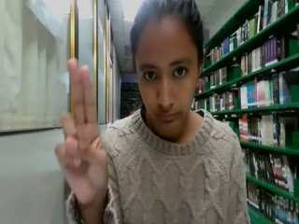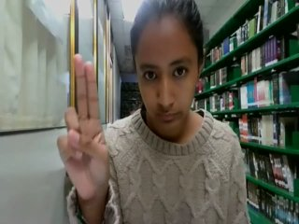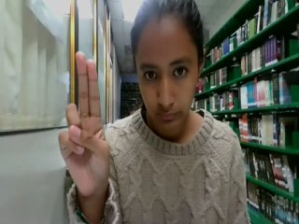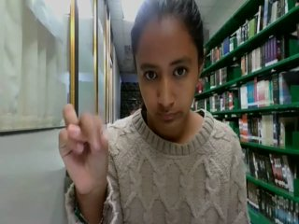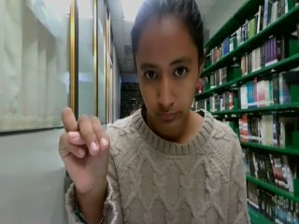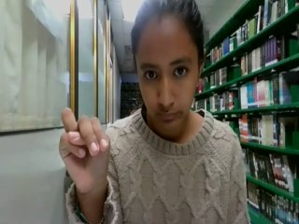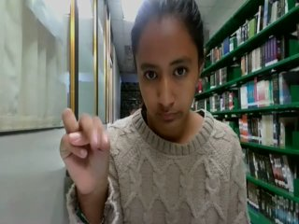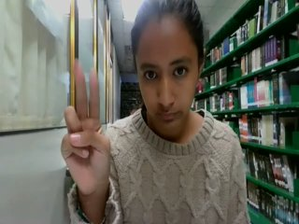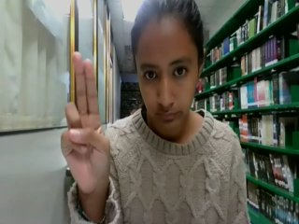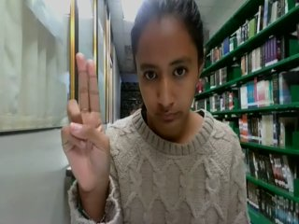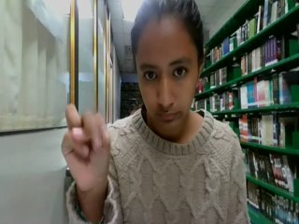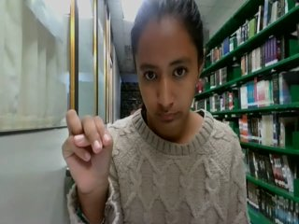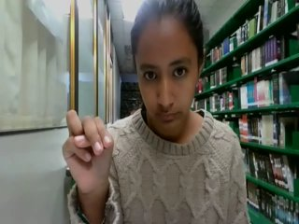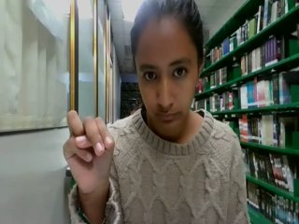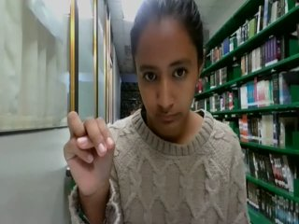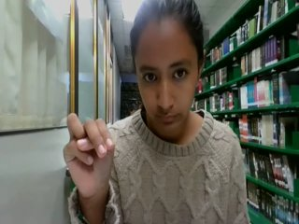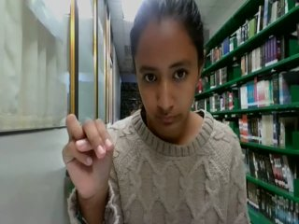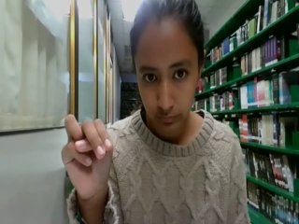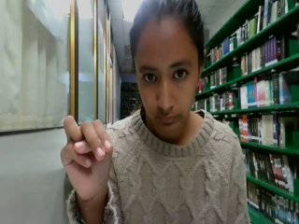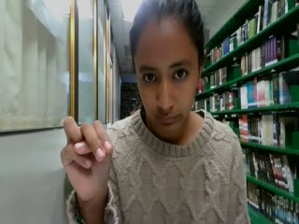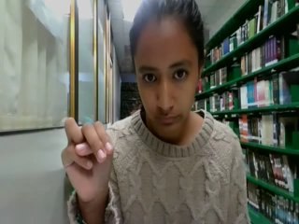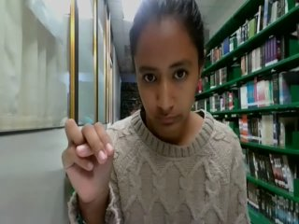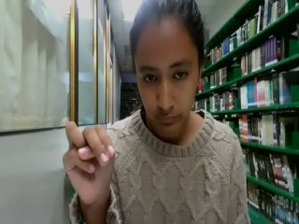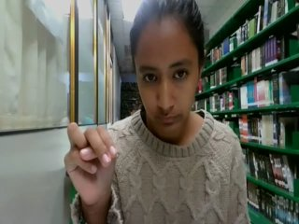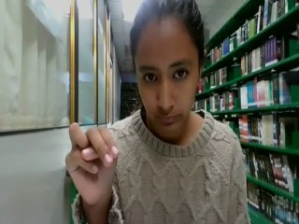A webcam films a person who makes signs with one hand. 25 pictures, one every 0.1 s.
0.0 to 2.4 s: Double click with two fingers.
